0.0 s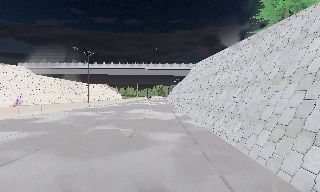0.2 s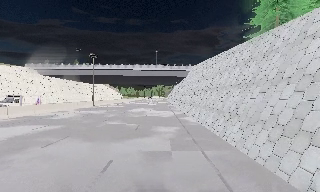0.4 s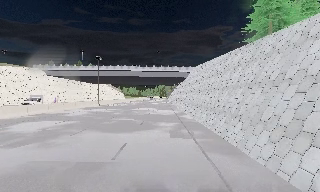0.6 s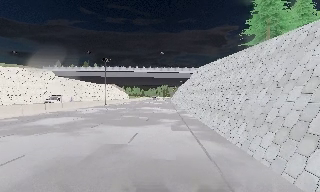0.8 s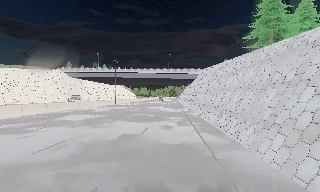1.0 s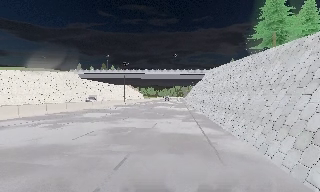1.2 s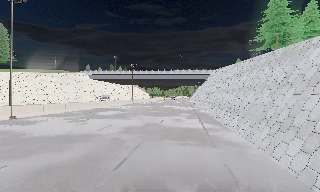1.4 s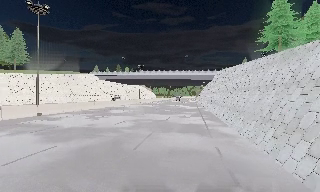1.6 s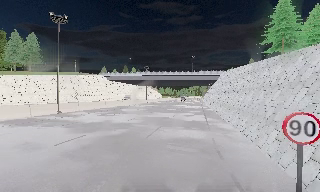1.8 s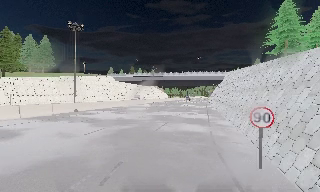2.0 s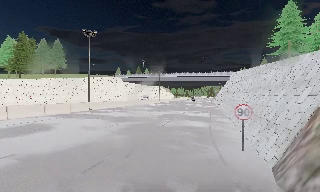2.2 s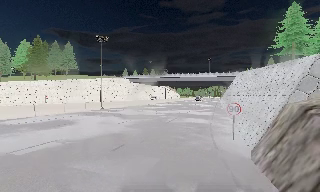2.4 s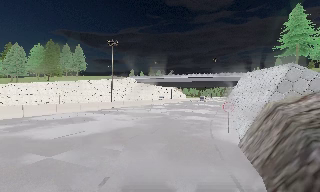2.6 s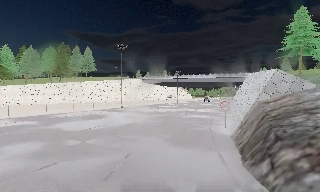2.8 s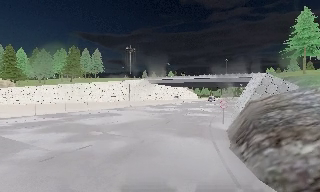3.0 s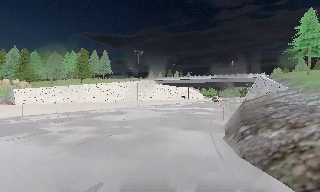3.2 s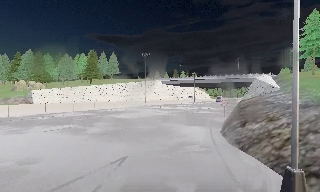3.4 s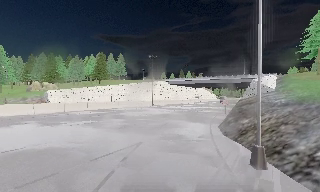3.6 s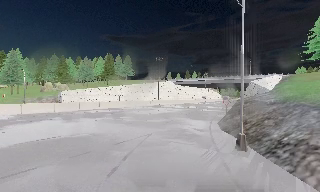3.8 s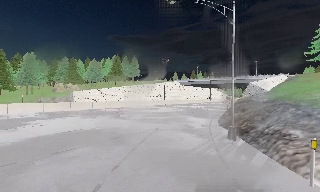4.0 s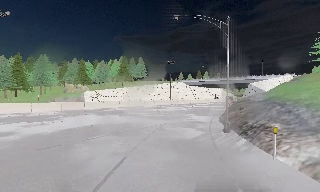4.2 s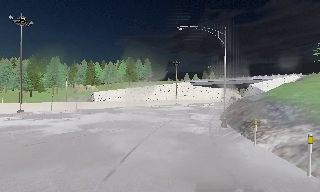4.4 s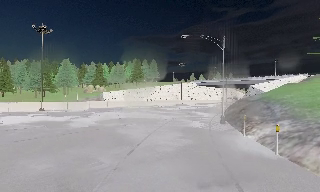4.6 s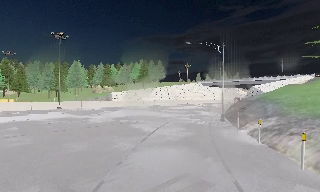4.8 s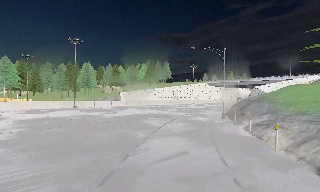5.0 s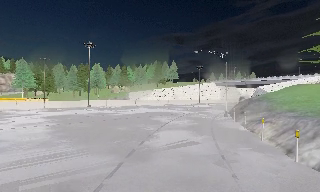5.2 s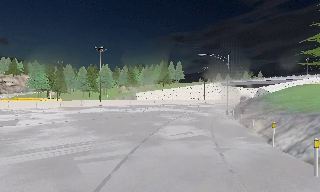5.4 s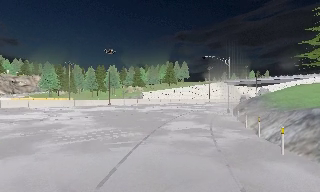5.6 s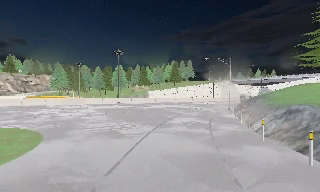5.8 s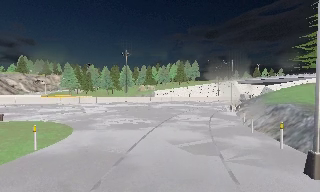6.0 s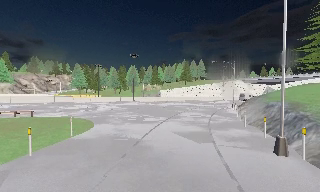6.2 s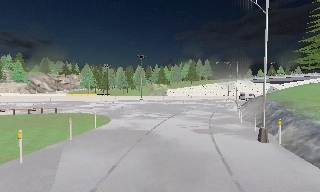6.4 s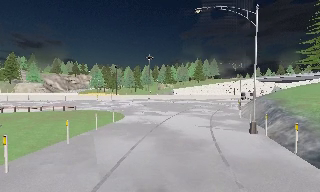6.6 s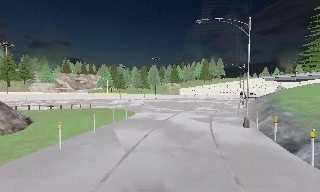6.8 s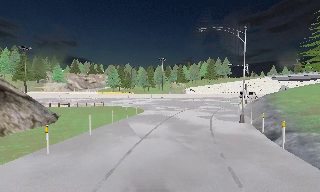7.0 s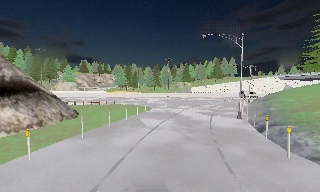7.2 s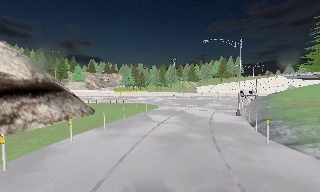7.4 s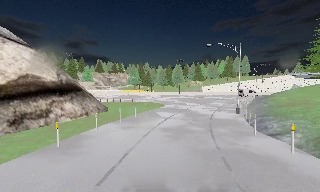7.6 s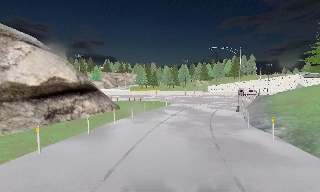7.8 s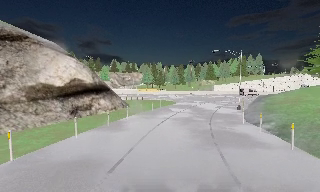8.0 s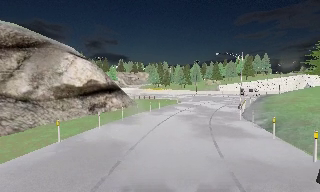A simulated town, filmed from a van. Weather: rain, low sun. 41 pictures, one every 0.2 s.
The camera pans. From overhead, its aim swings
counterclockwise.
The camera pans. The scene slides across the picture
to the right.
0.0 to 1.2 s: The camera travels backward, about 12 m, so what stands in front gets smaller.
1.2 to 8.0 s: The scene slides to the right, as the camera pans about 75 degrees to its left. It travels backward, about 60 m.
The film runs backward here.
